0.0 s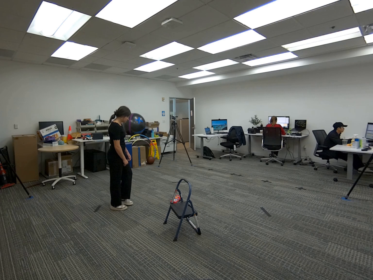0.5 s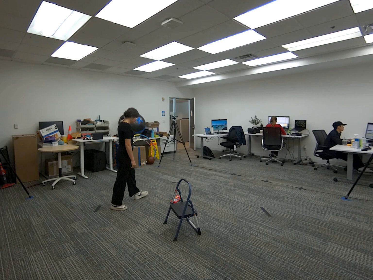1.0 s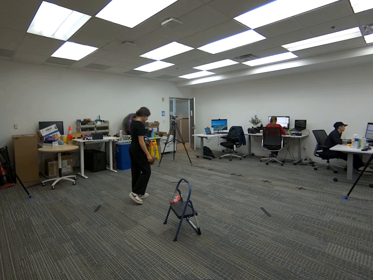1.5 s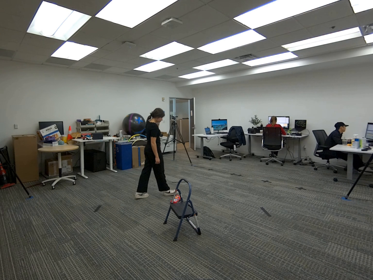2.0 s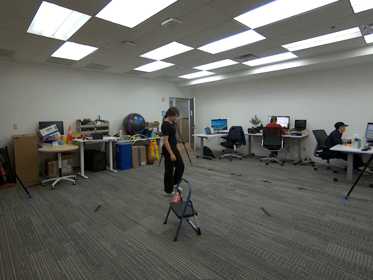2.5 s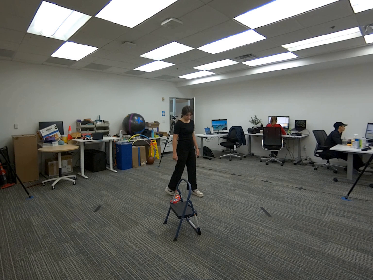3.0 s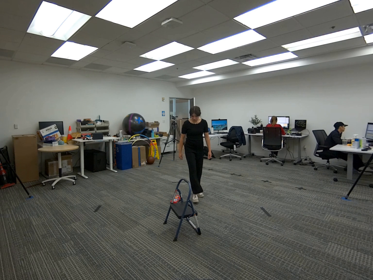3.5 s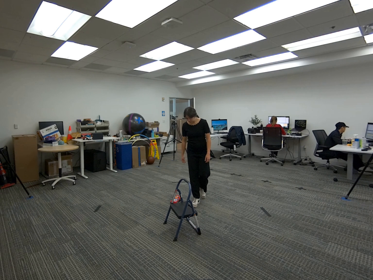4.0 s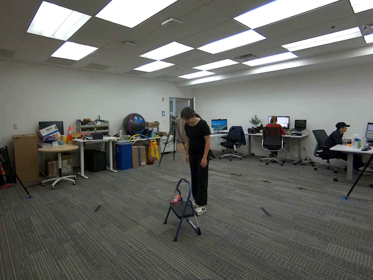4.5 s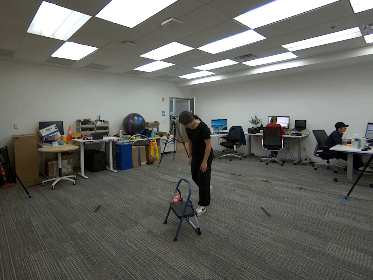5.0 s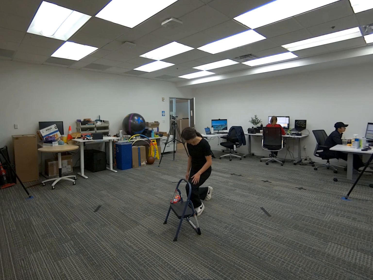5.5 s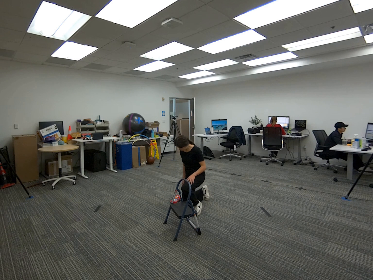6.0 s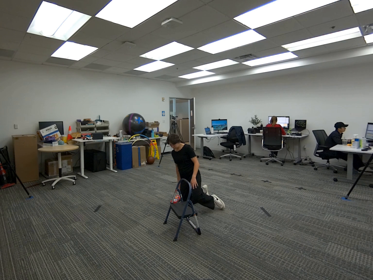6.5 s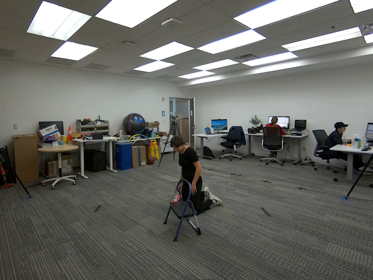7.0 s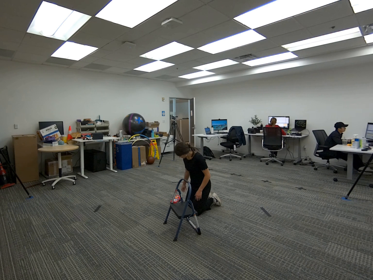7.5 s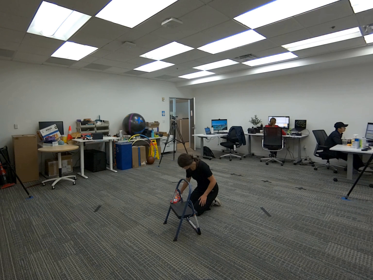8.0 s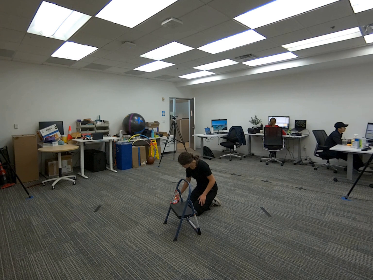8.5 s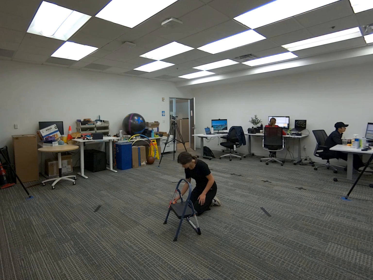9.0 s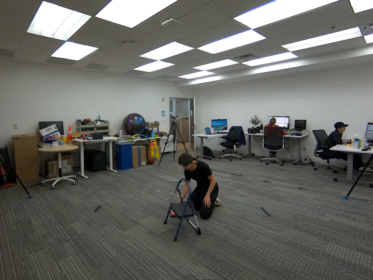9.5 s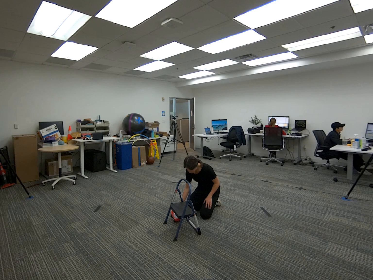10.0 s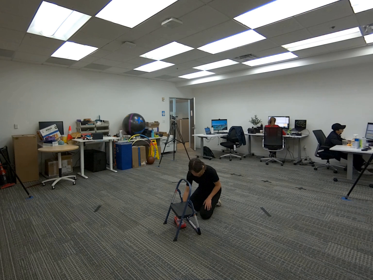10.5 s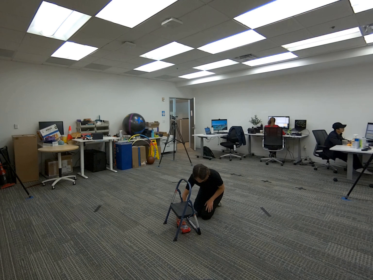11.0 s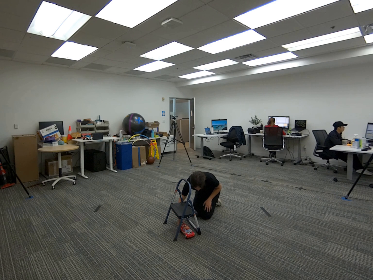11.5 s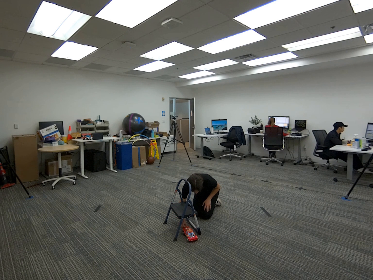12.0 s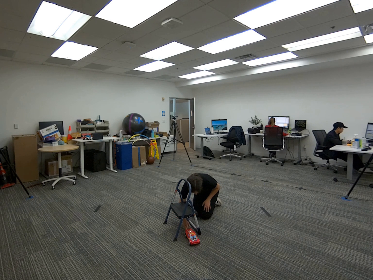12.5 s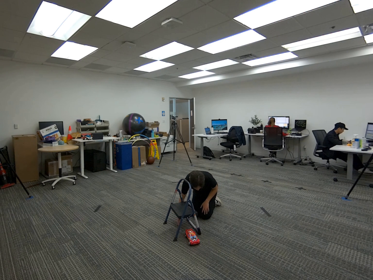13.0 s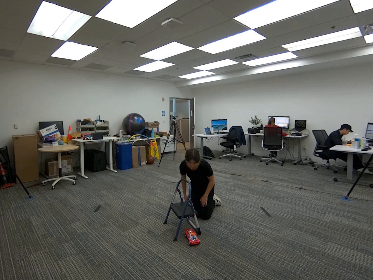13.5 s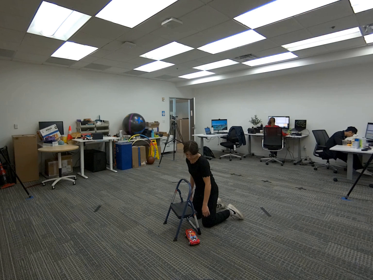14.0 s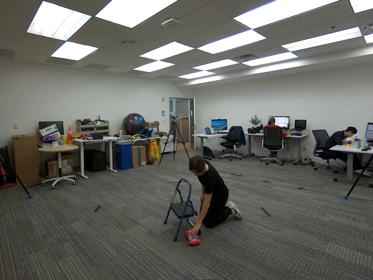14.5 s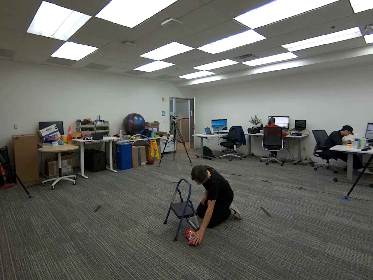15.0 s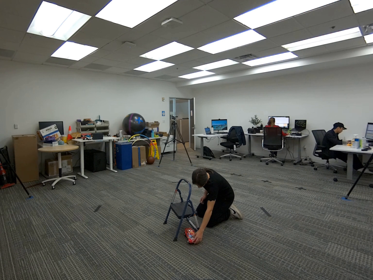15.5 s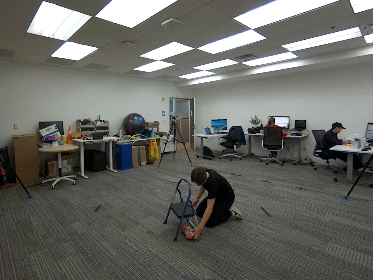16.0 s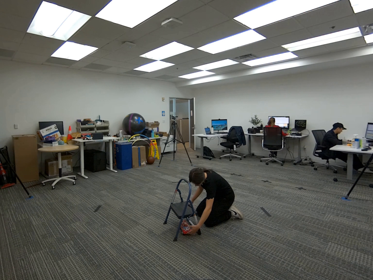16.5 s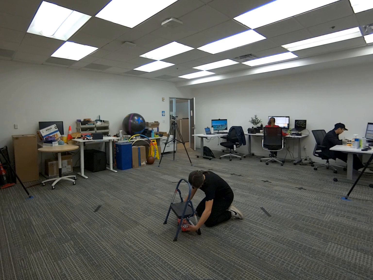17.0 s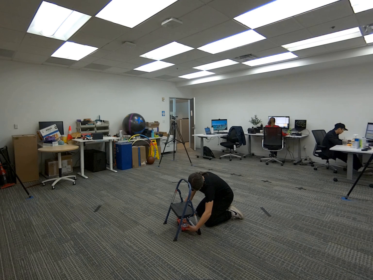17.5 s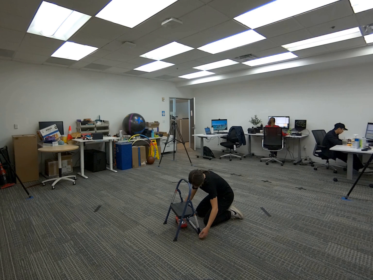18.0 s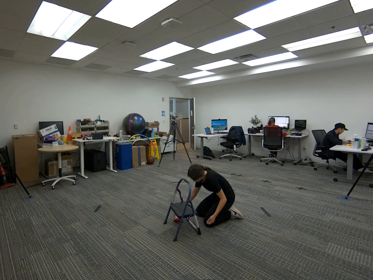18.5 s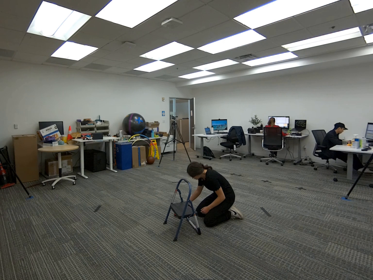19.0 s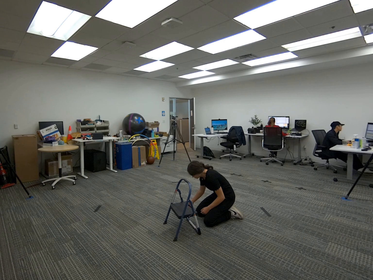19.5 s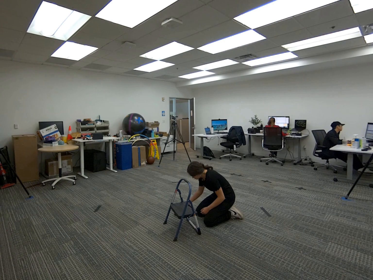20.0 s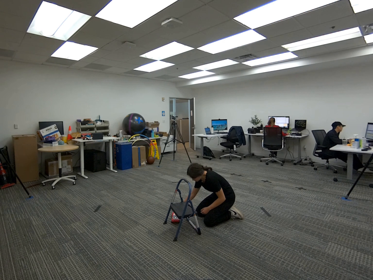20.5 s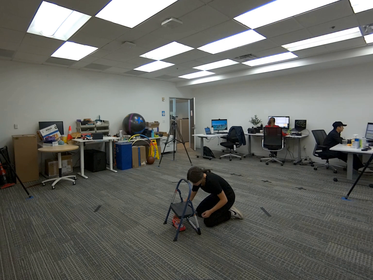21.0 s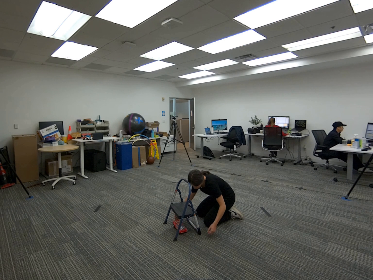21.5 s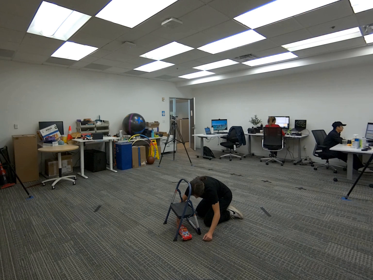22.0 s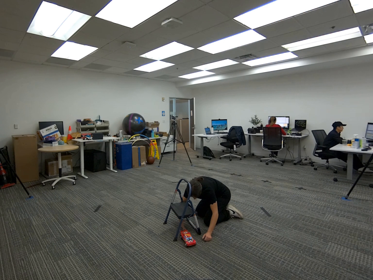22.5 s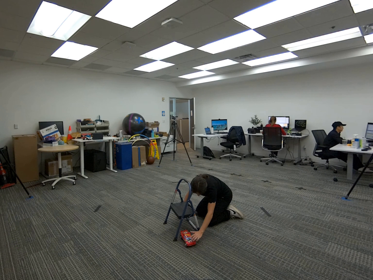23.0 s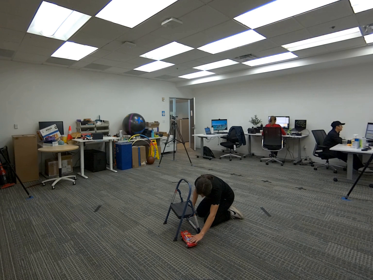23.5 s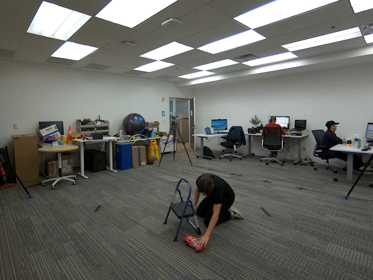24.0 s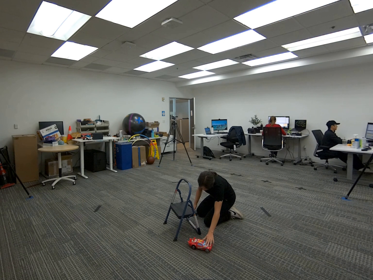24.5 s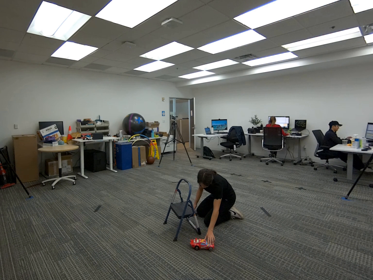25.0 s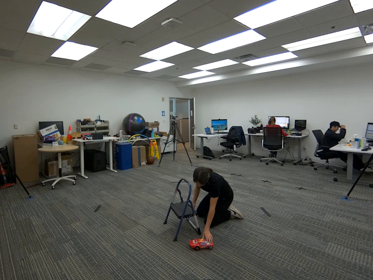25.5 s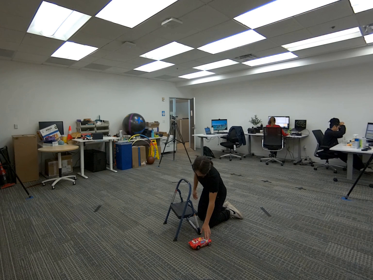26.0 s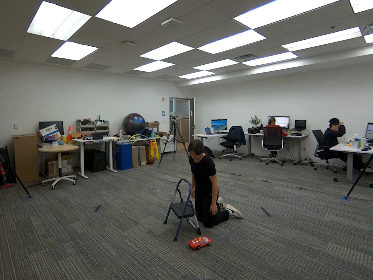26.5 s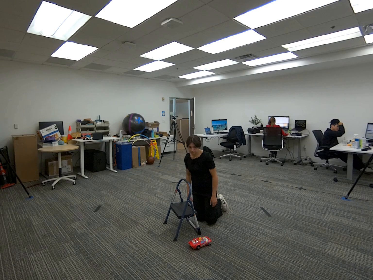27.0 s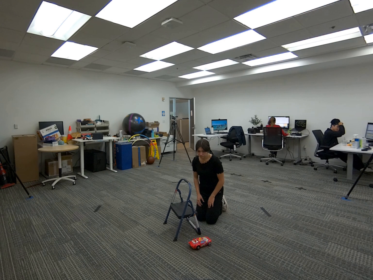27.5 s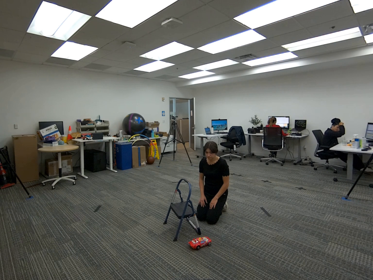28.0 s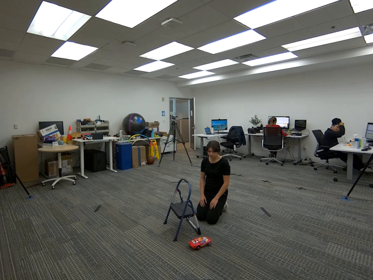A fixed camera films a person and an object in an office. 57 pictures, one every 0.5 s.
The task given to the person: Walk to the toy car on the ground and pick it up with your right hand. Place it on the ground and roll it under the step ladder. Move to the other side, pick up the car again, and roll it back under the step ladder. Continue alternating sides, rolling the car under the ladder each time, until finished.
